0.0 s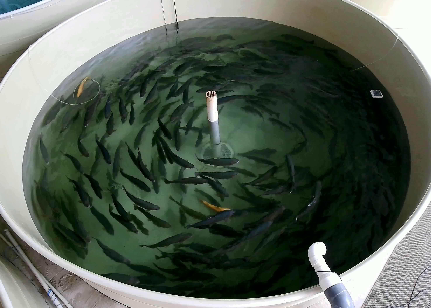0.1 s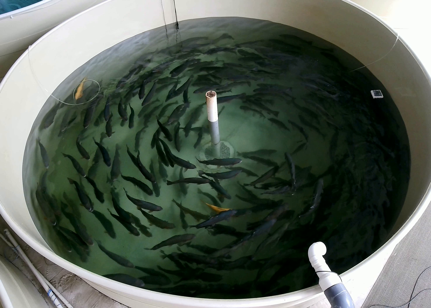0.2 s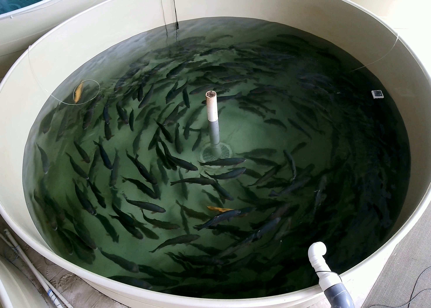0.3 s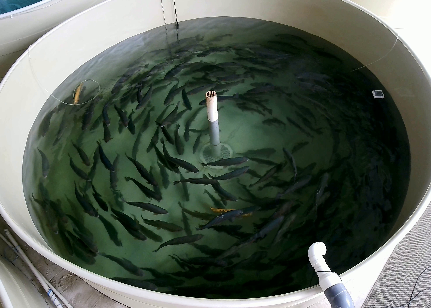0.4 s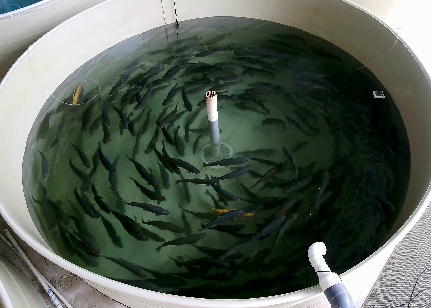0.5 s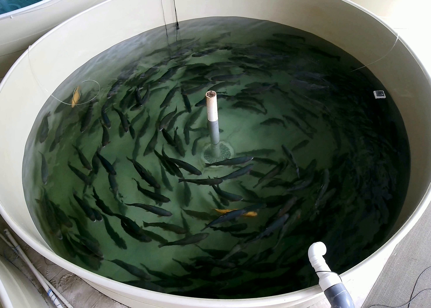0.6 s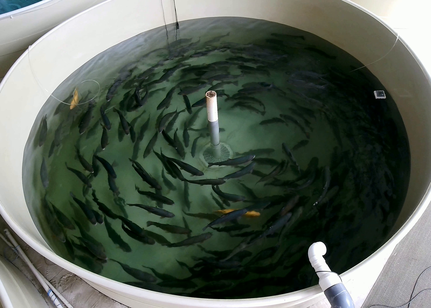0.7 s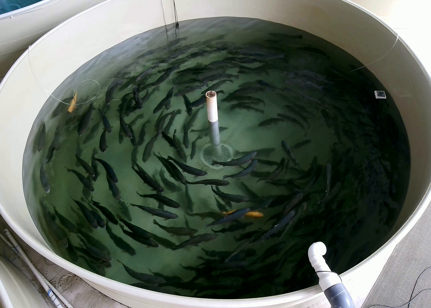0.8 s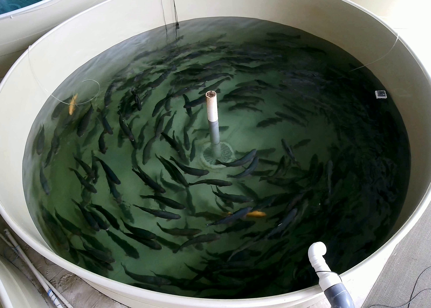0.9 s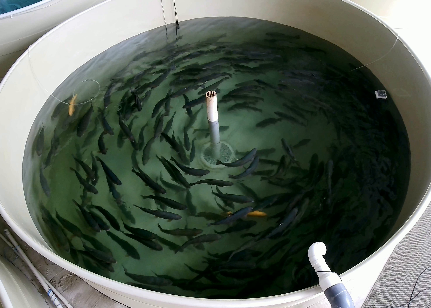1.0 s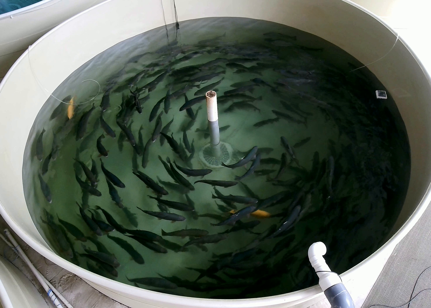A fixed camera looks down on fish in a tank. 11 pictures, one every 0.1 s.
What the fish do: Normal cruising.
